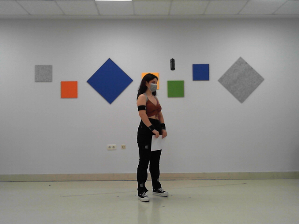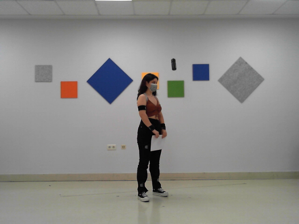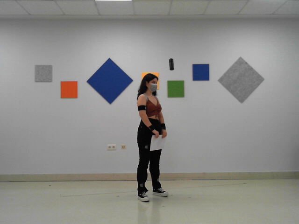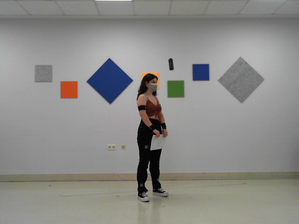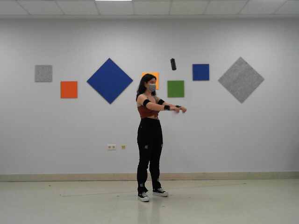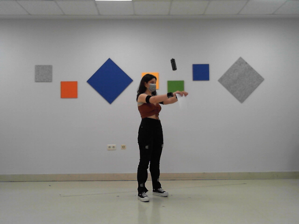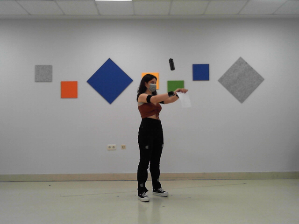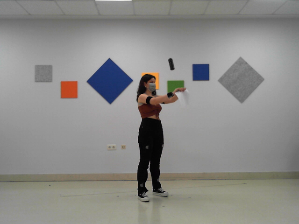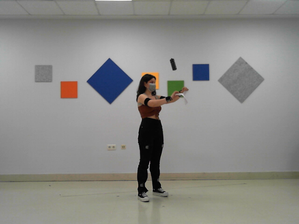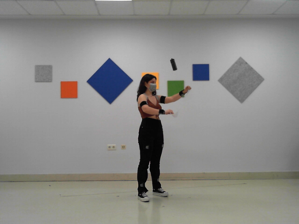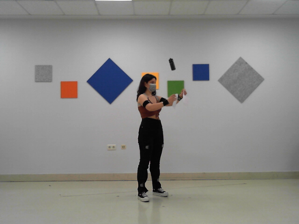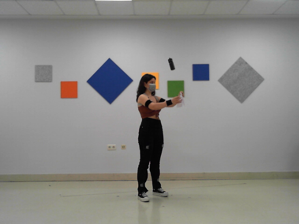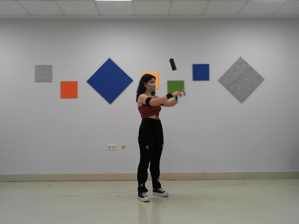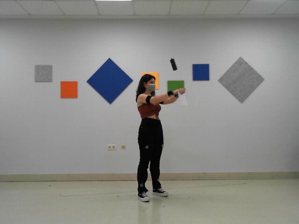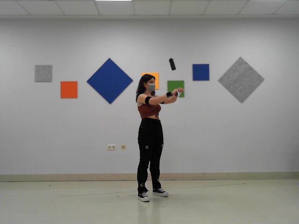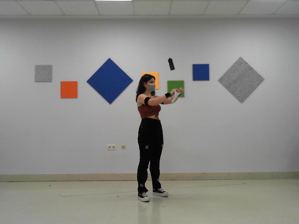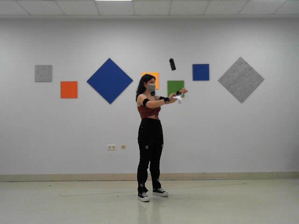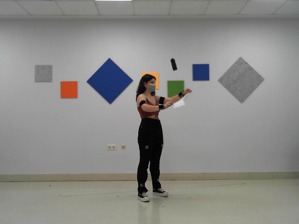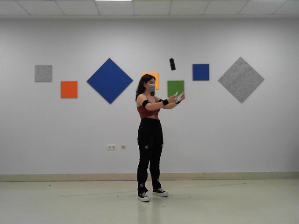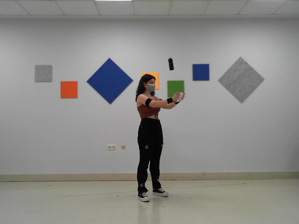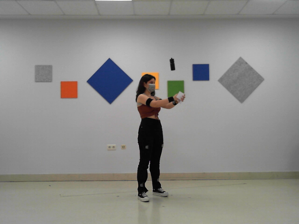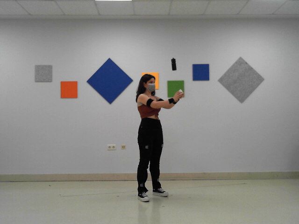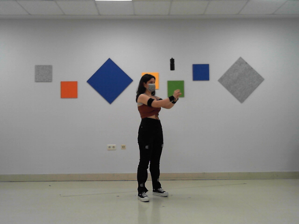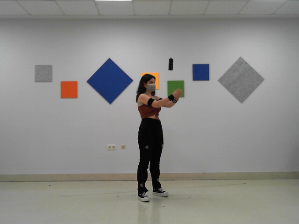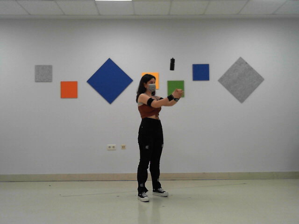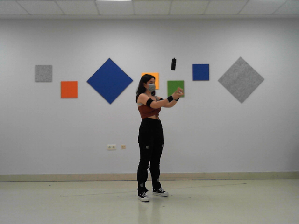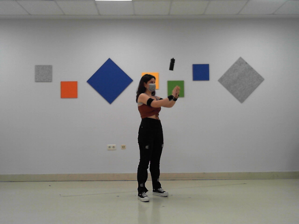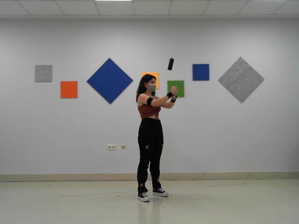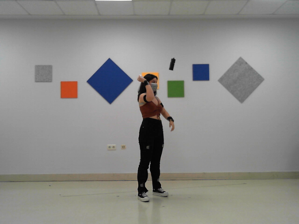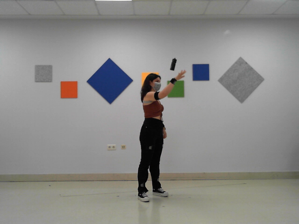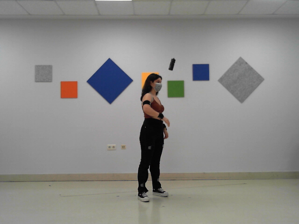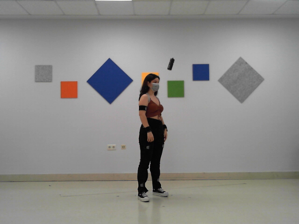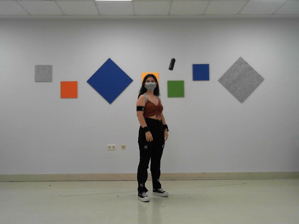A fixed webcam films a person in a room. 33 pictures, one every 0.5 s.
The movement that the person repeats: Tear a paper in 4 pieces, make a ball and throw it.
